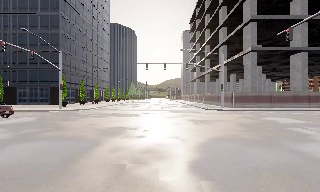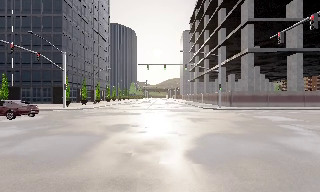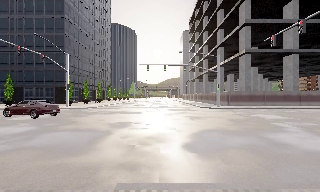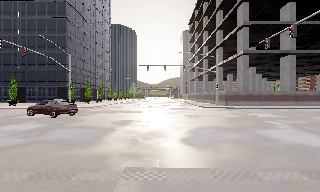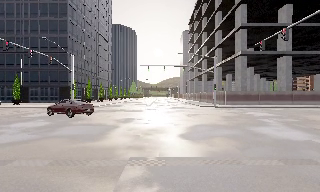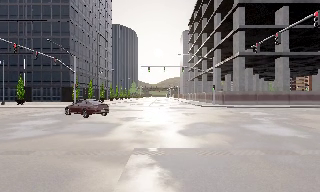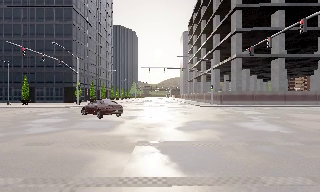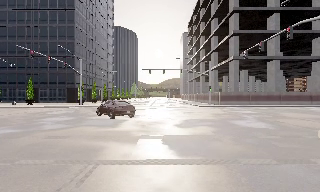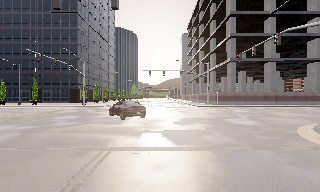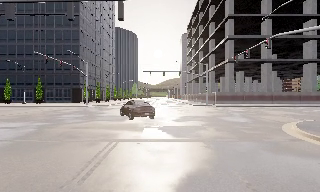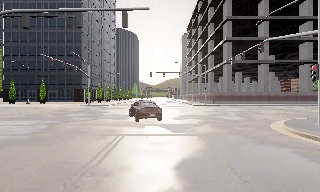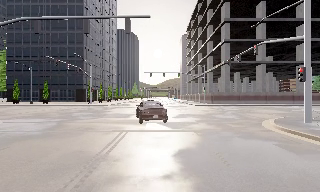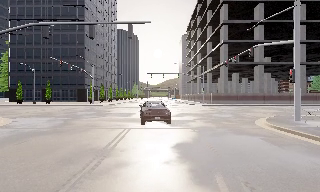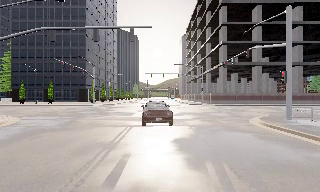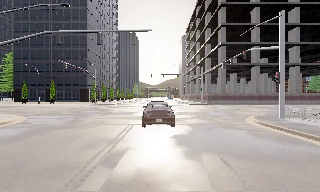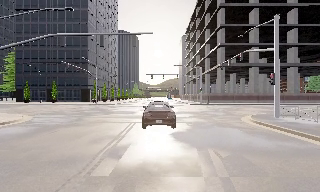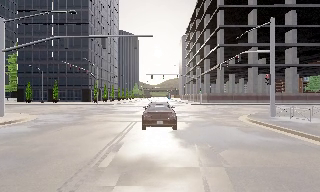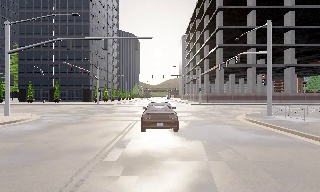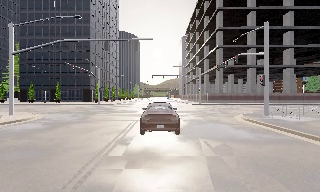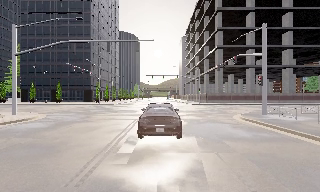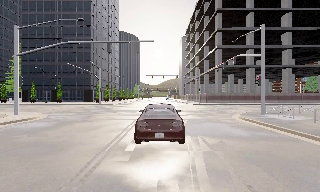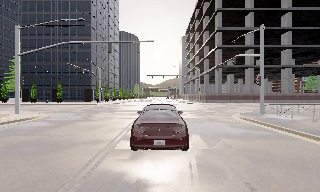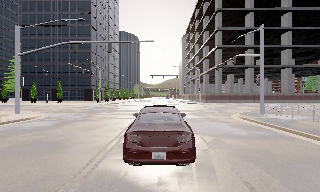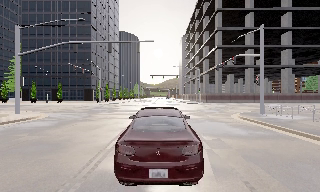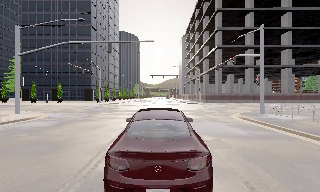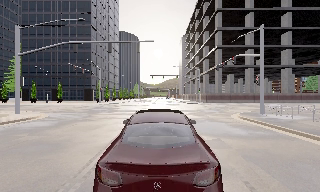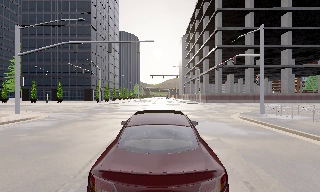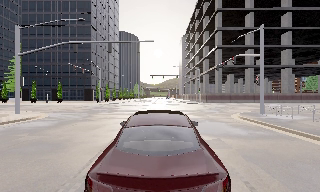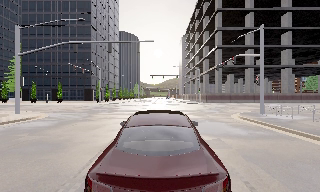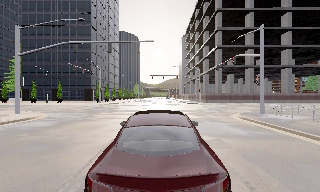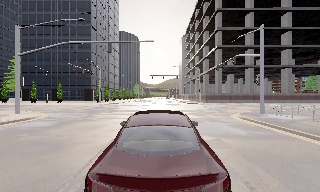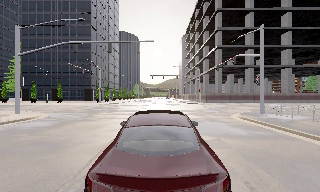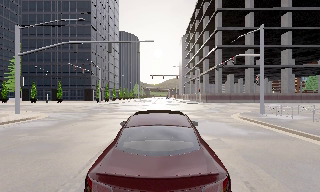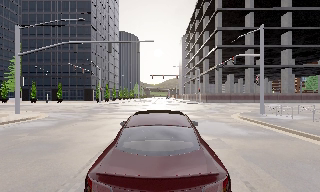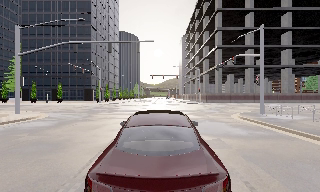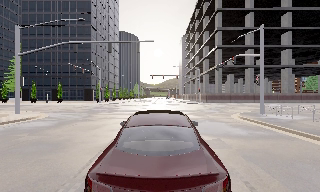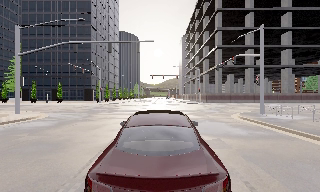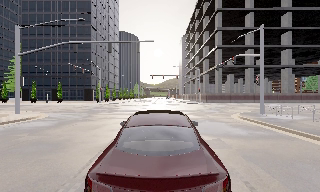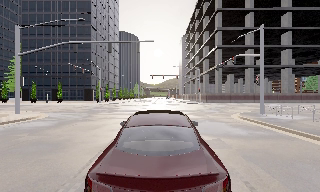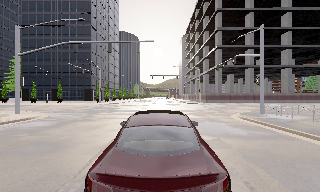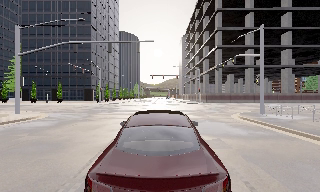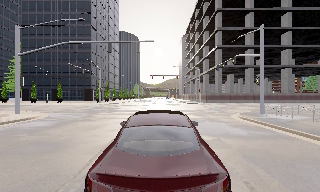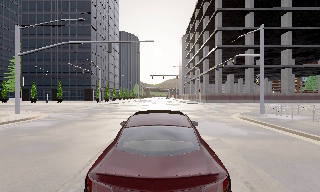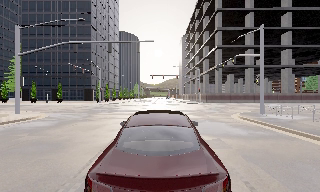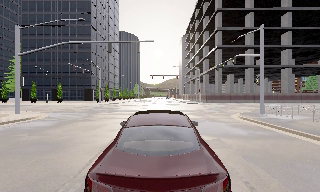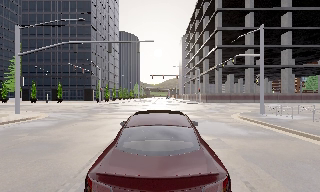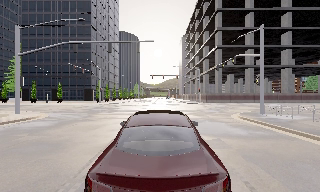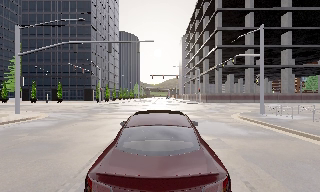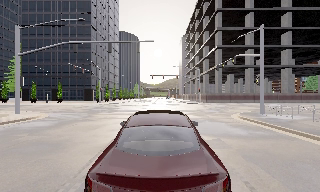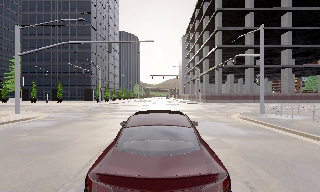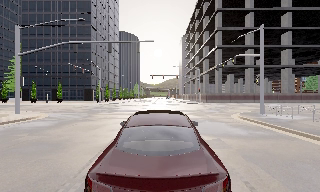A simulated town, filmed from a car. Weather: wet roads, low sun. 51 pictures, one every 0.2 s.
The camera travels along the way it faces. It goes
backward.
0.0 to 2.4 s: The camera travels backward, about 10 m, so what stands in front gets smaller.
2.4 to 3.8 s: The camera travels backward, about 3.5 m, so what stands in front gets smaller. It loses speed.
3.8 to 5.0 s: The camera shifts only a little, or ends up much as it began.
5.0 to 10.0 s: The camera keeps its place and its aim.
The film runs backward here.
